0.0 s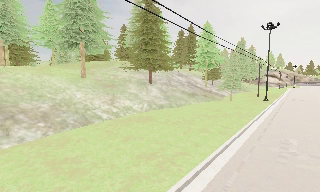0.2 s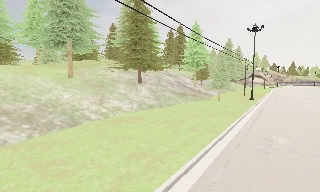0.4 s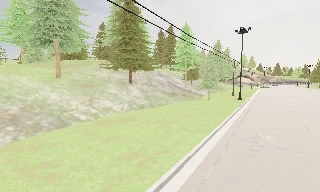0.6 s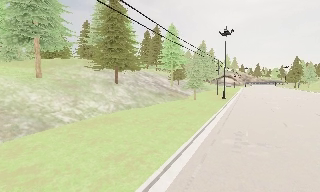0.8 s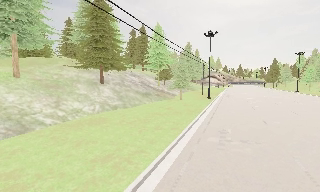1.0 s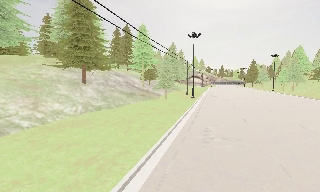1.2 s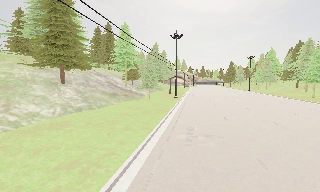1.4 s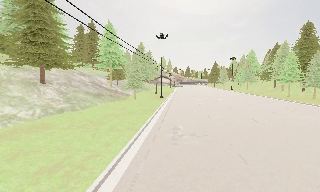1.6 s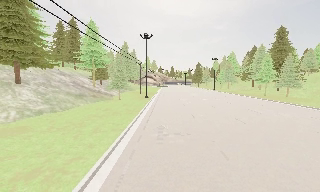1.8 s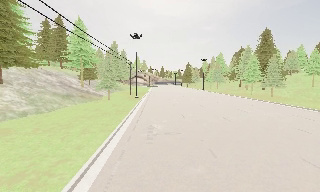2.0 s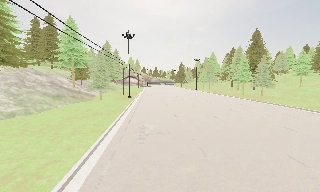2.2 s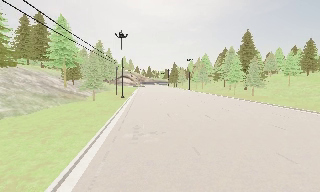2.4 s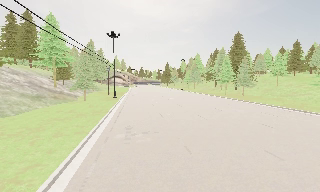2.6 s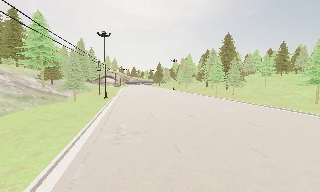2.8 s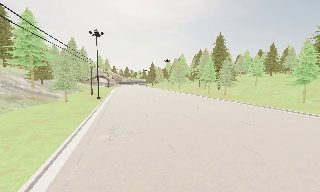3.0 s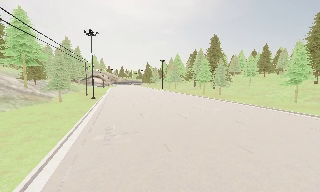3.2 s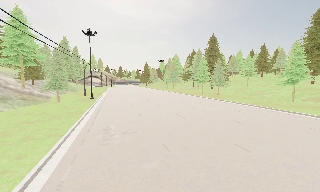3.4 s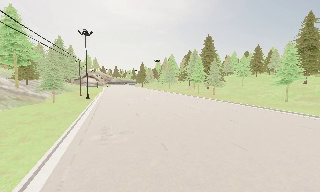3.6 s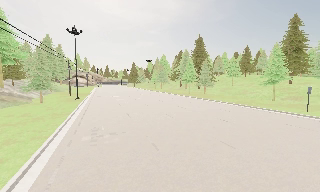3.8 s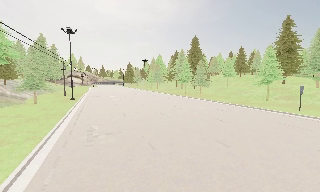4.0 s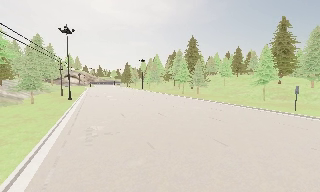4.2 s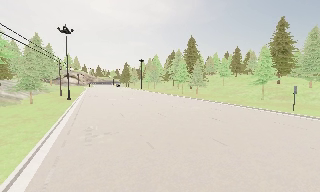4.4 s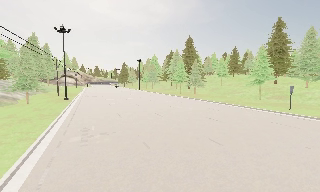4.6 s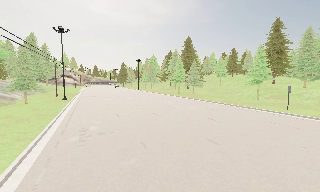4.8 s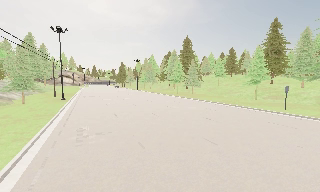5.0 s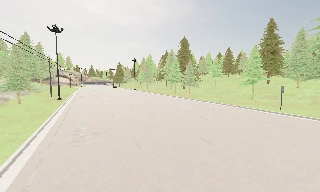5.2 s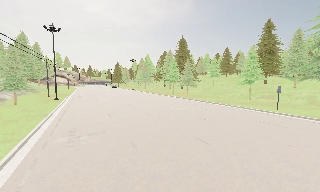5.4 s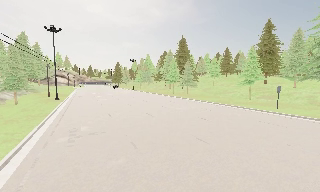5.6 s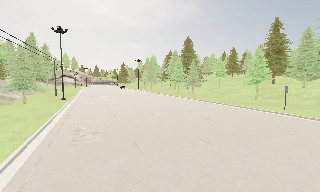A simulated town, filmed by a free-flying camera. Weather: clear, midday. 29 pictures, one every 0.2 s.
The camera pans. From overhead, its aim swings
clockwise.
The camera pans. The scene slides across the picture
to the left.
0.0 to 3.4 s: The scene slides to the left, as the camera pans about 60 degrees to its right. It travels backward, about 0.5 m.
3.4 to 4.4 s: The camera shifts only a little, or ends up much as it began.
4.4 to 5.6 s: The camera travels to its right, about 0.5 m, so close, fixed things drift to the left.
The film runs backward here.
